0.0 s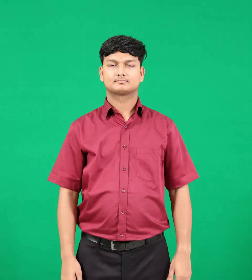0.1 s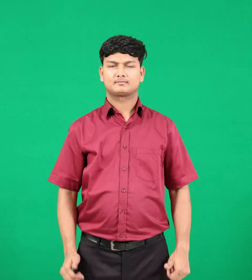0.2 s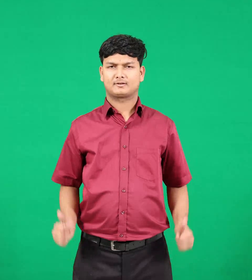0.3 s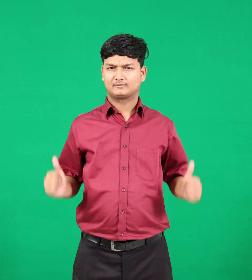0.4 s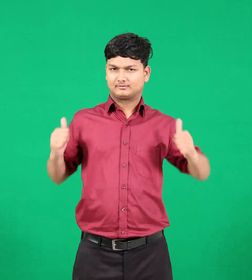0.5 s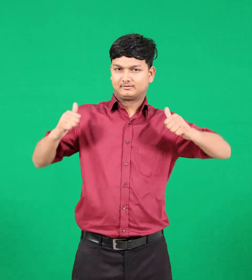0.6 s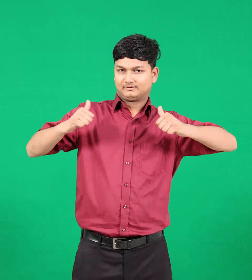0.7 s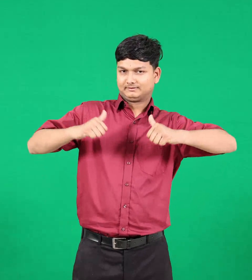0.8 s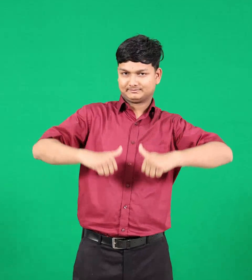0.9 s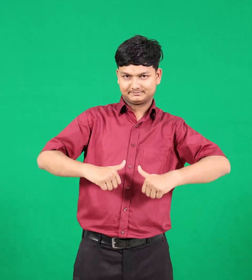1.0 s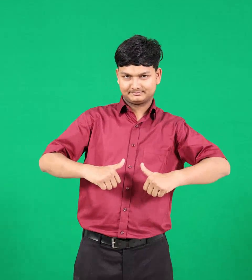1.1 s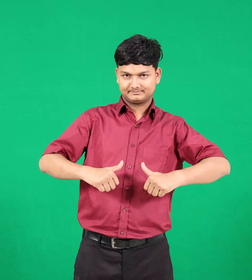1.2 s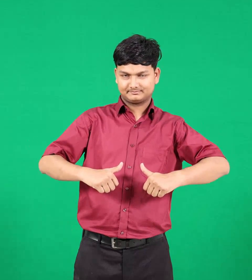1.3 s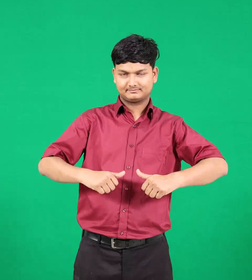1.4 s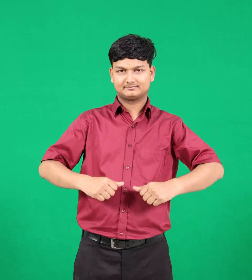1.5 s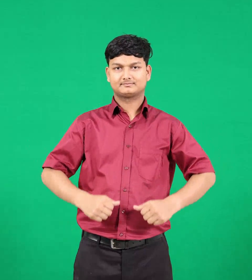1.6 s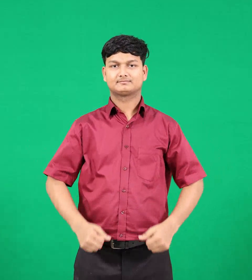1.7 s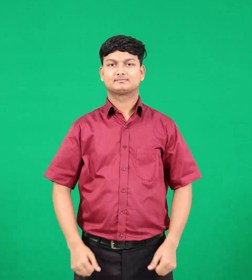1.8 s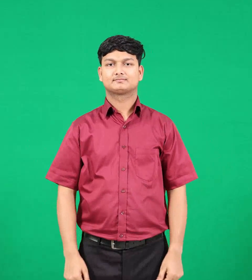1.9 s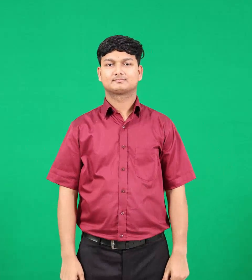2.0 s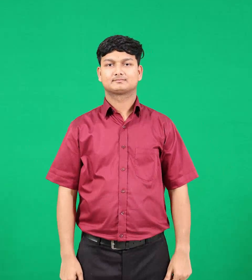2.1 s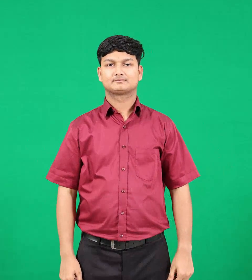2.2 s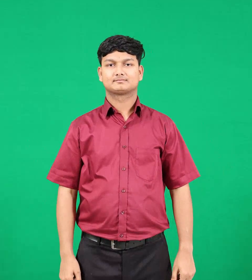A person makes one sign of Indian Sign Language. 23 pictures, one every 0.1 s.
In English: coat
